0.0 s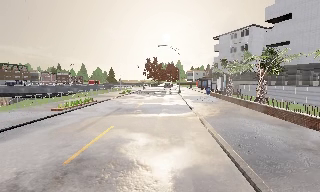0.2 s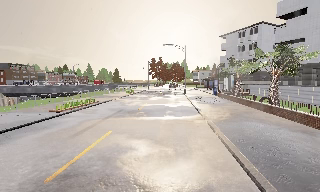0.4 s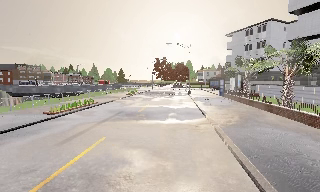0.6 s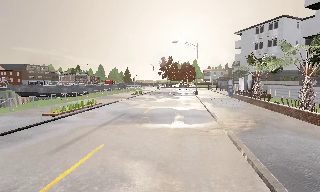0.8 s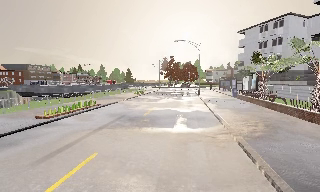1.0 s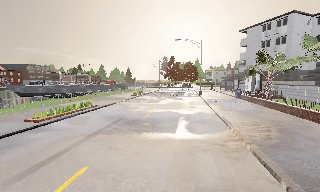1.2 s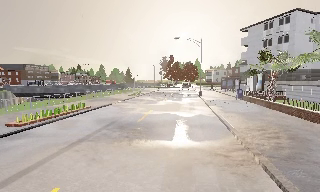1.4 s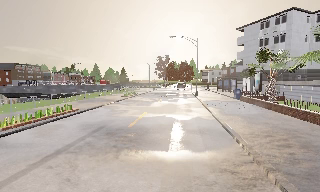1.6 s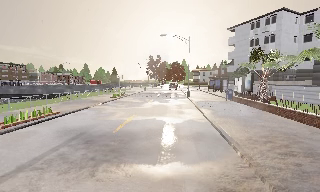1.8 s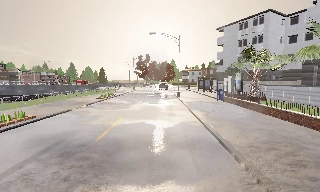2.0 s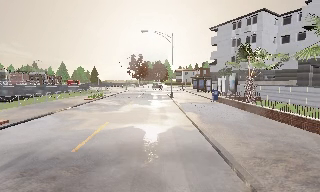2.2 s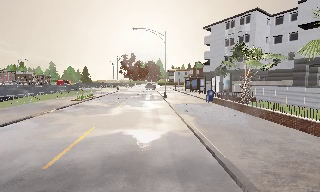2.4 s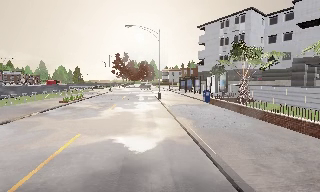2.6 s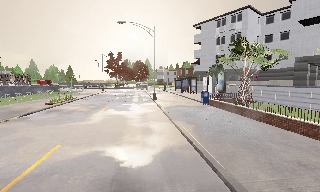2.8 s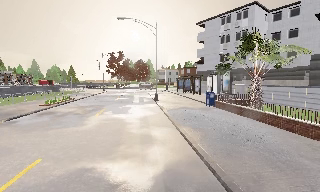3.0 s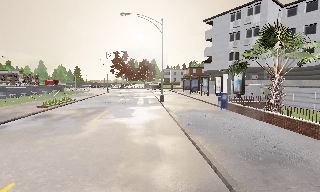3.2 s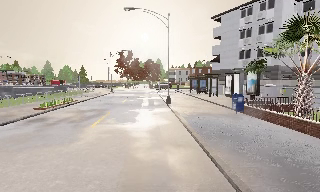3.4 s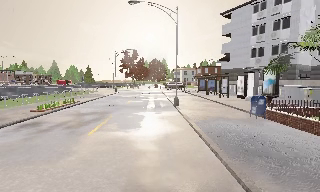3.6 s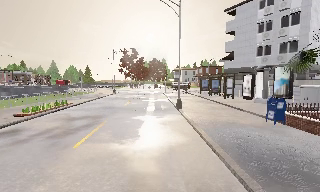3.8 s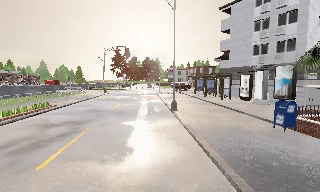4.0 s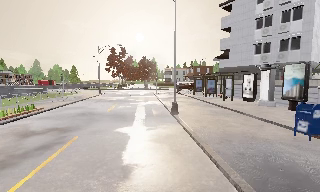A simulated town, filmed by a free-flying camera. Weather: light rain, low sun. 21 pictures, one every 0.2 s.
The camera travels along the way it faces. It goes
forward.
0.0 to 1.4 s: The camera travels forward, about 5 m, so what stands in front looms larger.
1.4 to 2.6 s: The camera swings to its right by about 15 degrees, and the scene slides to the left. It travels forward, about 4.5 m, so what stands in front looms larger.
2.6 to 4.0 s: The camera travels forward, about 8 m, so what stands in front looms larger.
The film runs forward here.
